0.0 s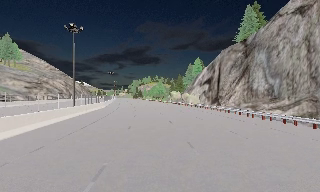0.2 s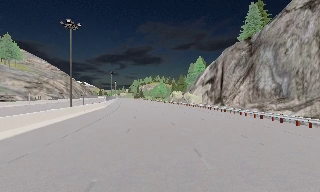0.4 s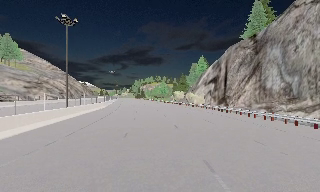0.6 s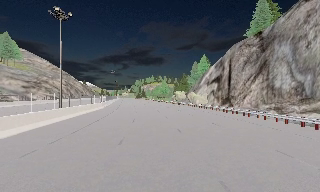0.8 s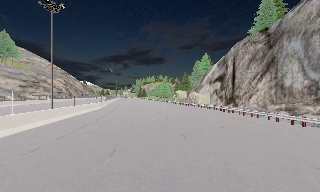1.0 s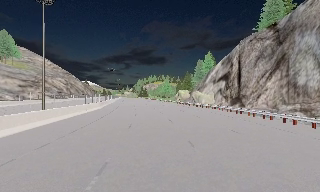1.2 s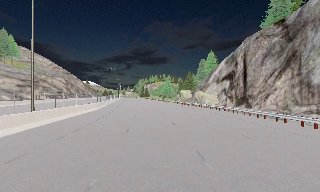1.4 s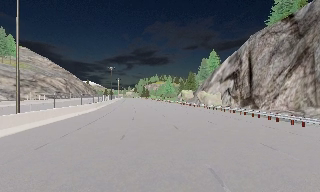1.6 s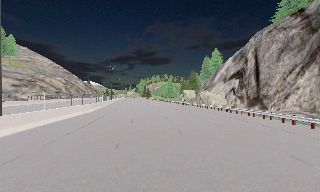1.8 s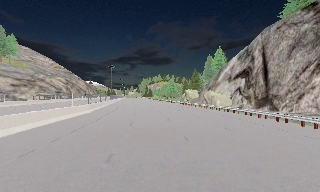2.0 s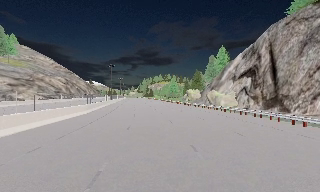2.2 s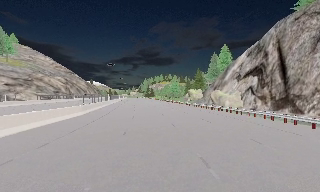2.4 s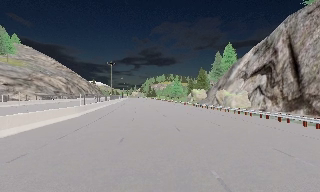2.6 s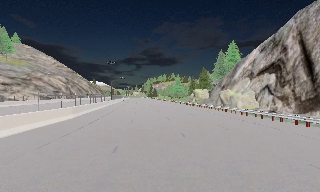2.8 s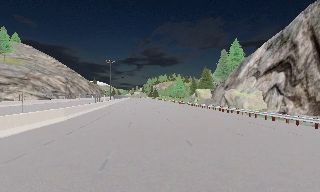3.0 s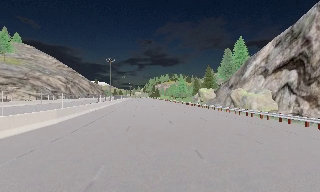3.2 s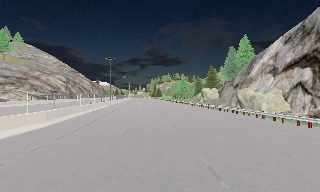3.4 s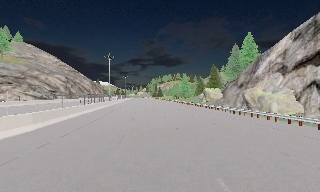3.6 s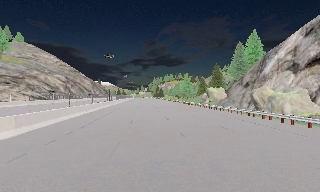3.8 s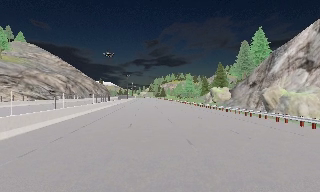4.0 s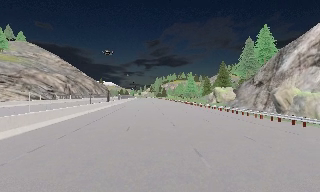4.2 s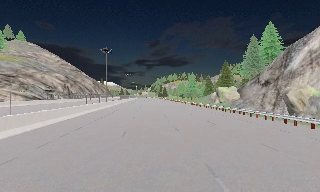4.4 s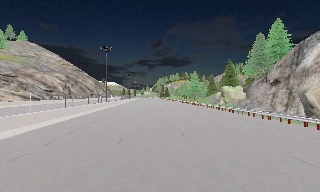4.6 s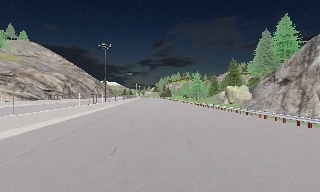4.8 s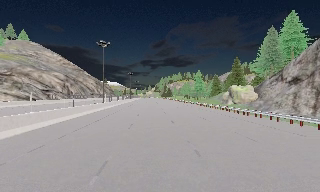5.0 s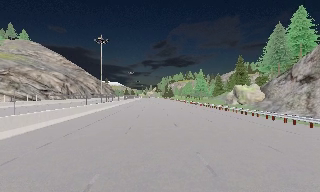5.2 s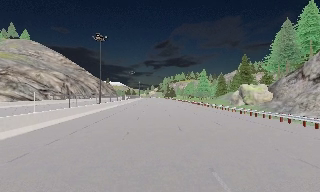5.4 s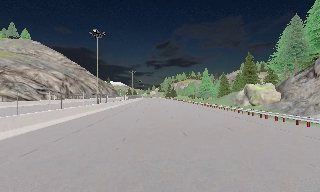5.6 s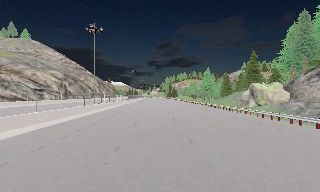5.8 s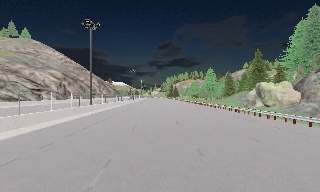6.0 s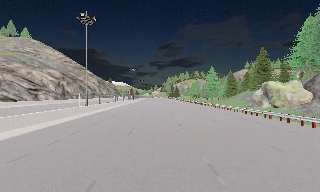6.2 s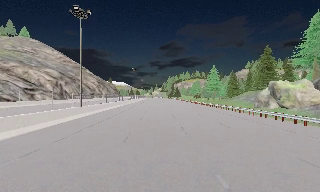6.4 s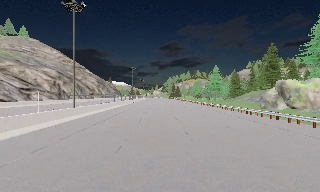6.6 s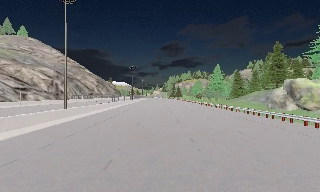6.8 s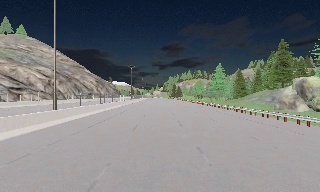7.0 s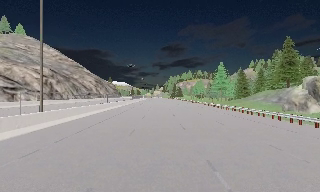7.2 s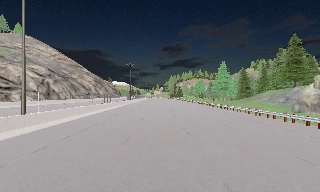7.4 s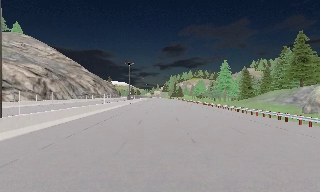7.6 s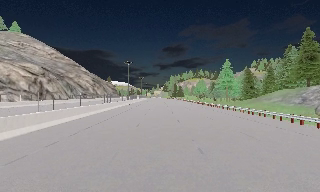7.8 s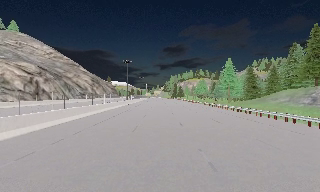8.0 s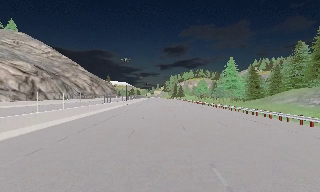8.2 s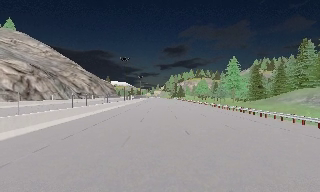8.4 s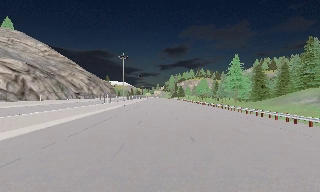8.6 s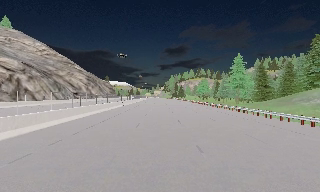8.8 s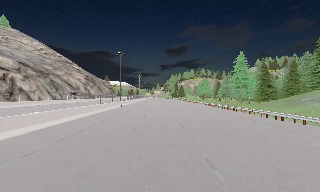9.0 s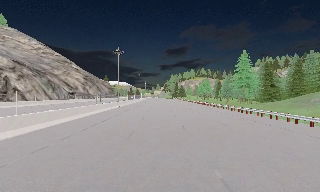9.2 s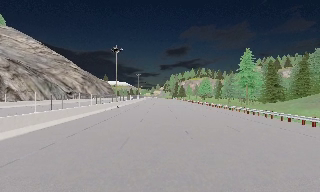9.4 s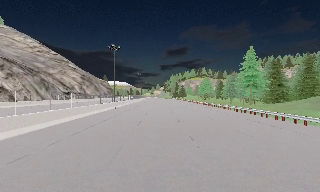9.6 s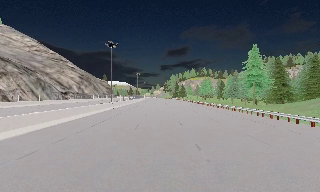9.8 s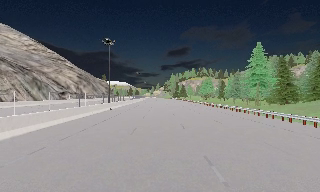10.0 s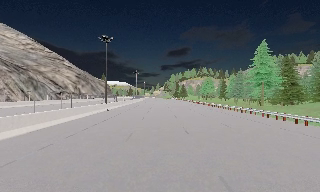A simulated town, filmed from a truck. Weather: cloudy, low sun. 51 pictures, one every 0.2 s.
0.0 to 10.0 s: The camera swings to its left by about 15 degrees, and the scene slides to the right. It travels forward, about 75 m, so what stands in front looms larger.
The film runs forward here.
